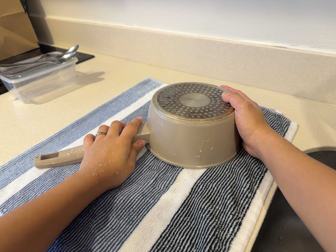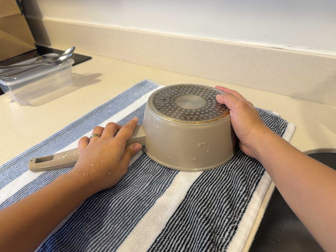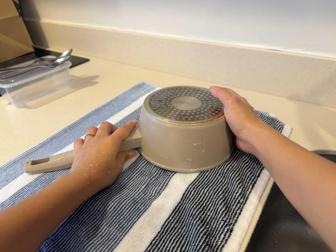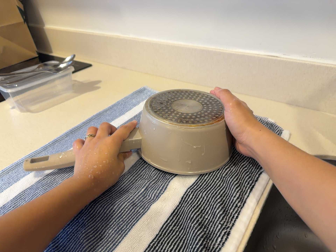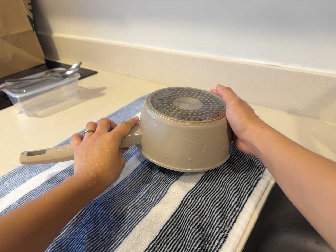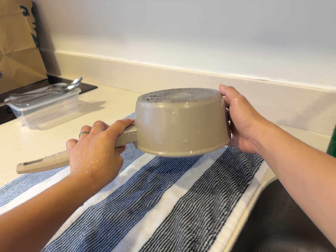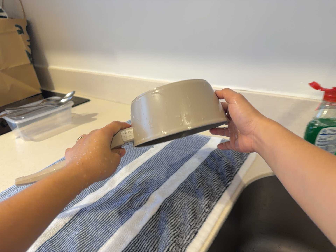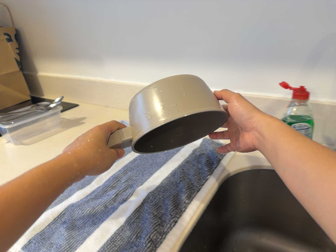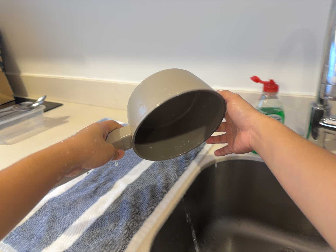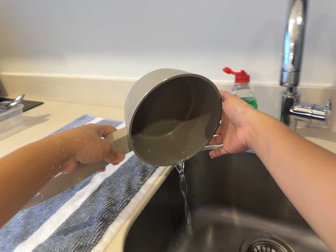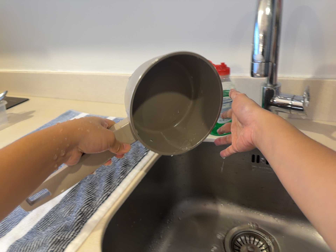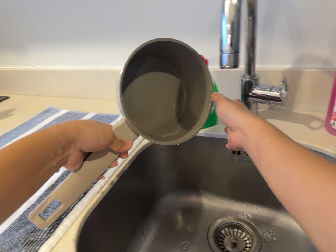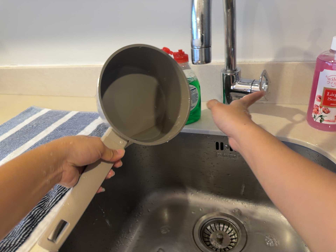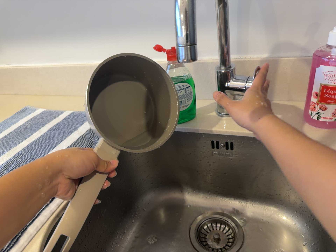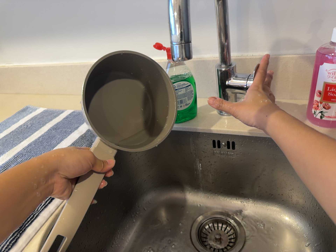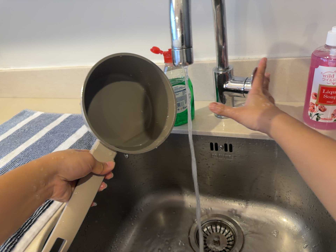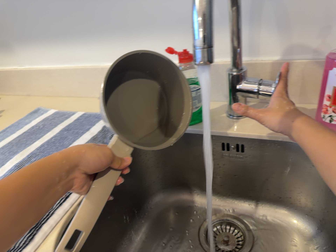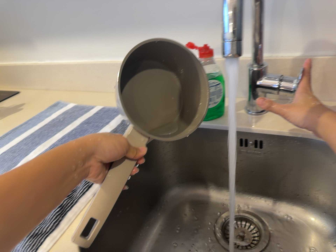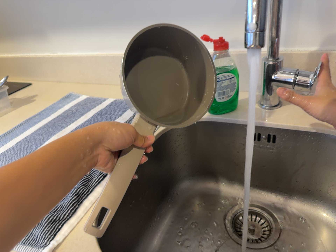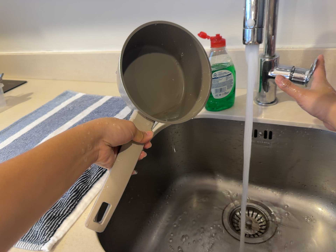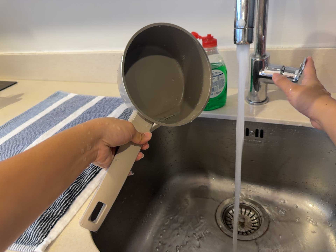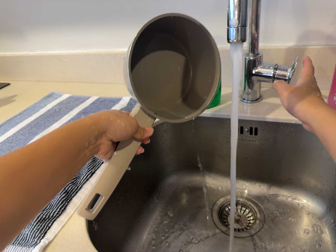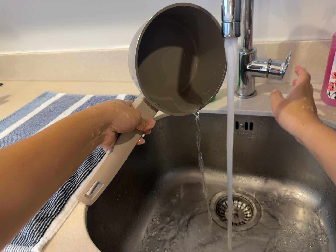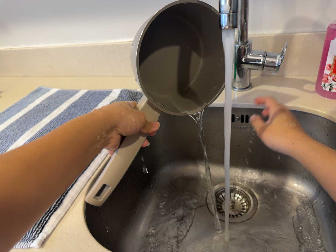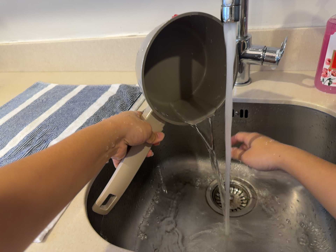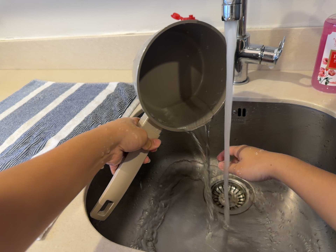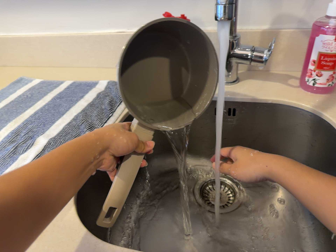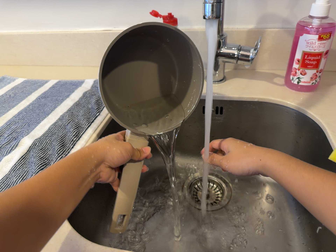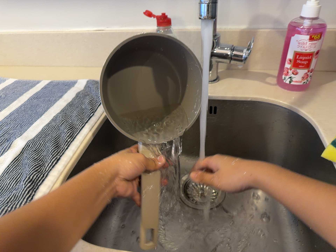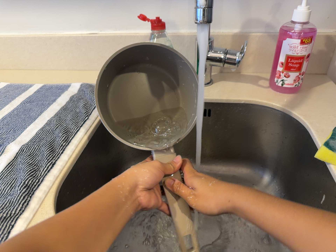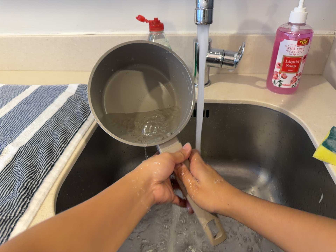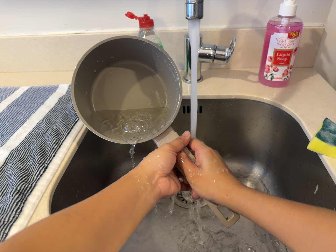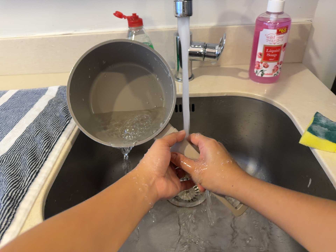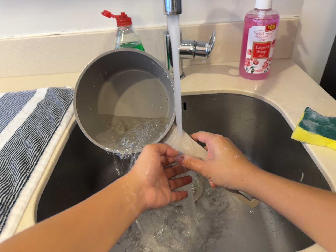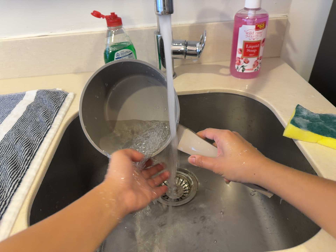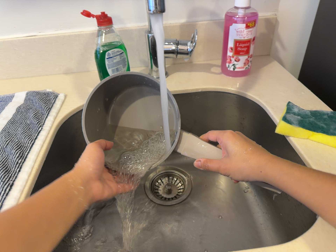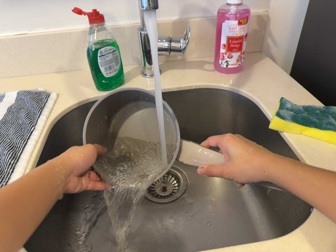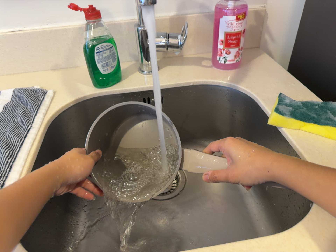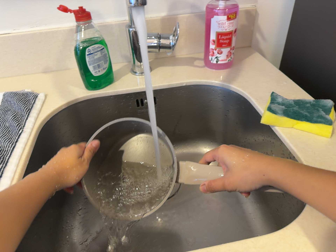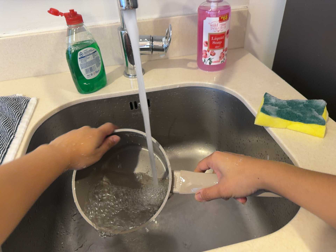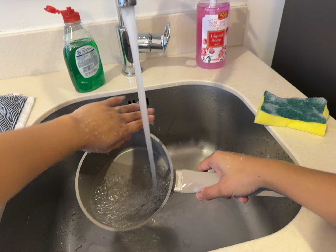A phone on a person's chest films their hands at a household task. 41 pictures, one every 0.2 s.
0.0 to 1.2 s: The camera travels backward, about 10 cm, so what stands in front gets smaller. Its aim tips toward the top of its view by about 10 degrees, and the scene shifts downward.
1.2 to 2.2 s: The camera travels to its right and backward, about 14 cm, so close, fixed things drift to the left. It rolls about its line of sight by about 10 degrees, and the scene rotates counterclockwise.
2.2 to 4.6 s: The camera shifts only a little, or ends up much as it began.
4.6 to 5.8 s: The scene slides to the left, as the camera pans about 10 degrees to its right.
5.8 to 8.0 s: The scene slides to the left, as the camera pans about 15 degrees to its right. It rolls about its line of sight by about 15 degrees, and the scene rotates counterclockwise.
The film runs backward here.
